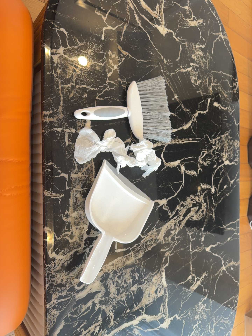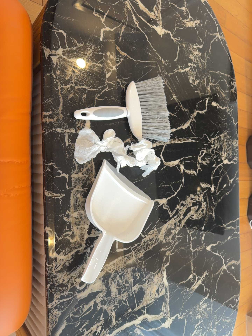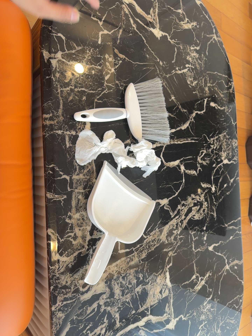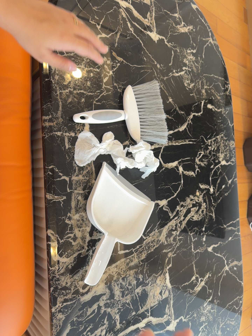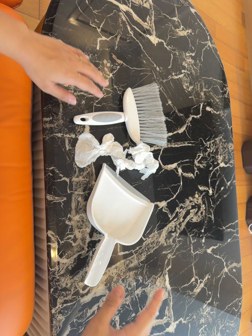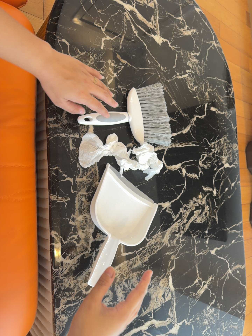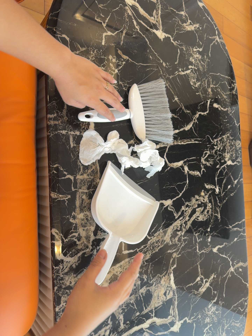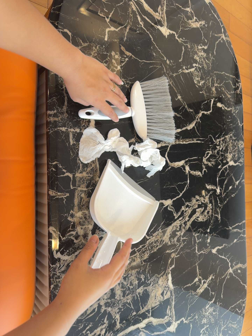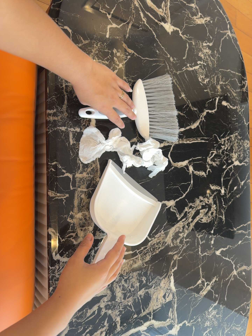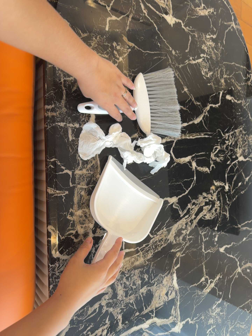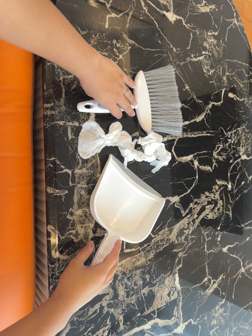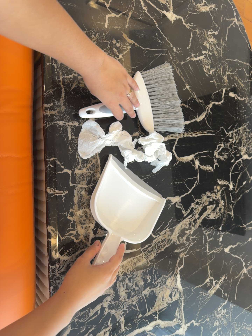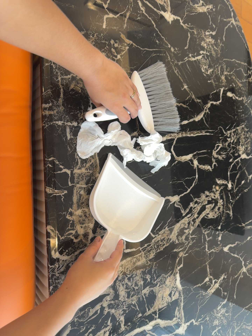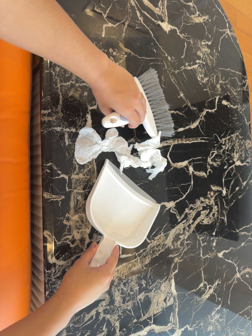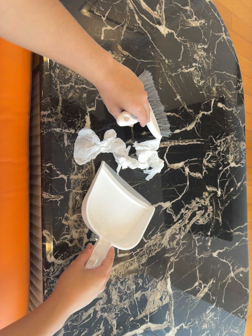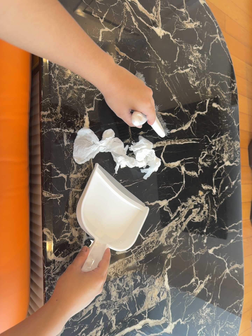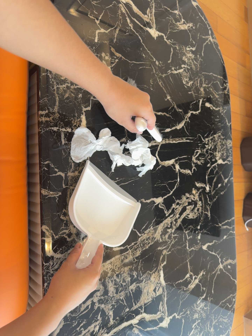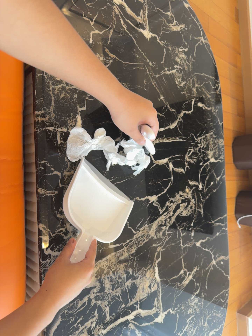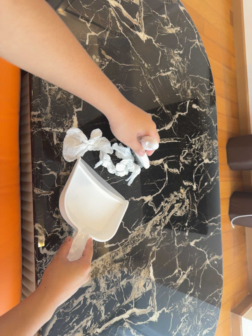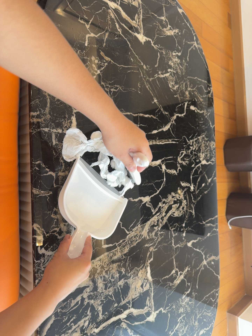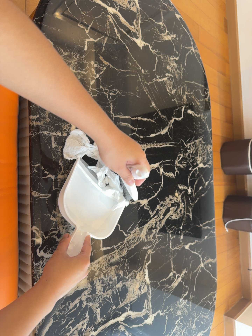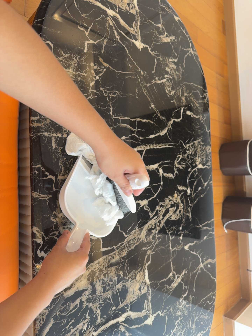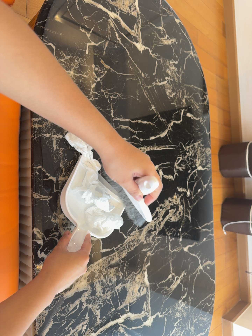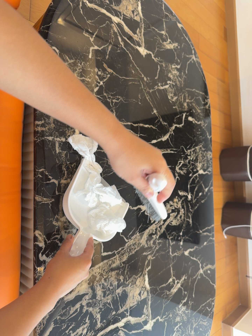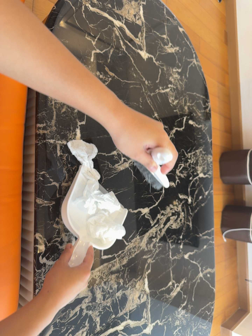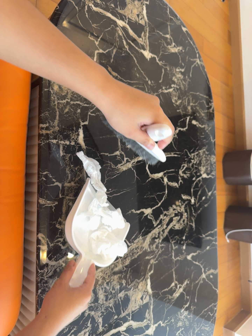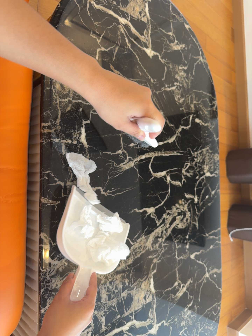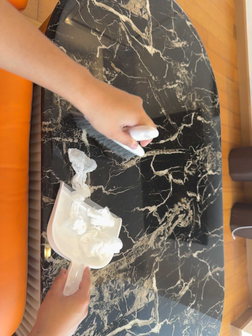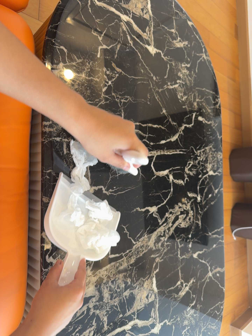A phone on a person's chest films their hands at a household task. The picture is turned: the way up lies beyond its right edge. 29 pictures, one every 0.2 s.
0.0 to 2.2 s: The camera shifts only a little, or ends up much as it began.
2.2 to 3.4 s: The camera travels backward, about 6 cm, so what stands in front gets smaller.
3.4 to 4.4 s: The camera shifts only a little, or ends up much as it began.
4.4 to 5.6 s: The camera keeps its place and its aim.
The film runs forward here.
